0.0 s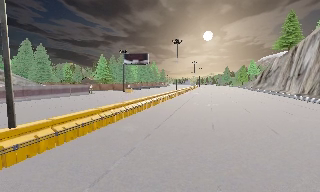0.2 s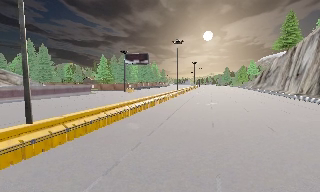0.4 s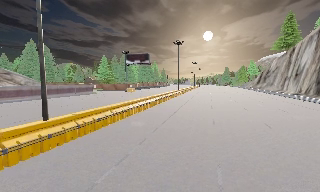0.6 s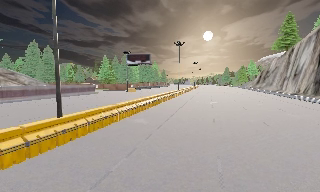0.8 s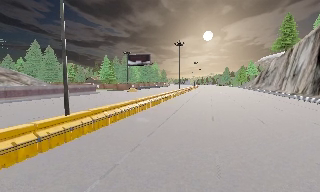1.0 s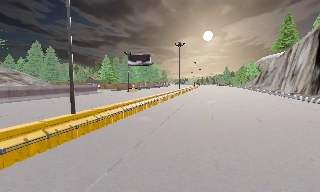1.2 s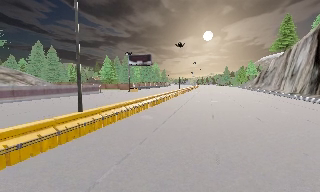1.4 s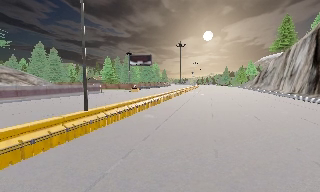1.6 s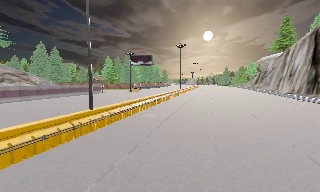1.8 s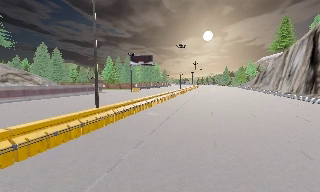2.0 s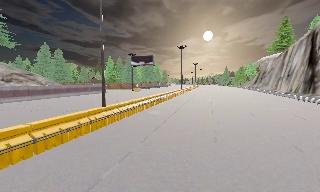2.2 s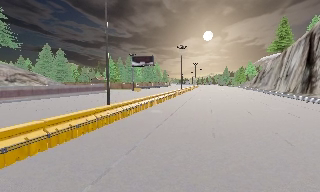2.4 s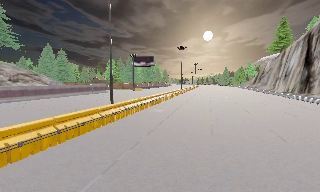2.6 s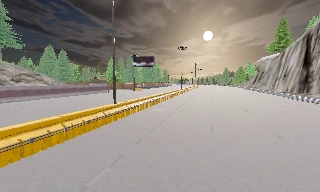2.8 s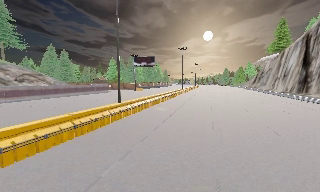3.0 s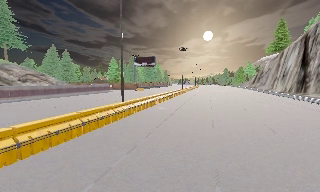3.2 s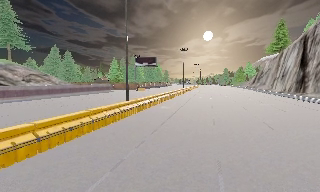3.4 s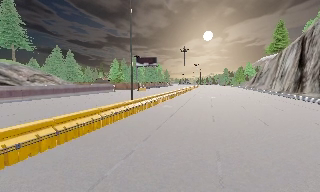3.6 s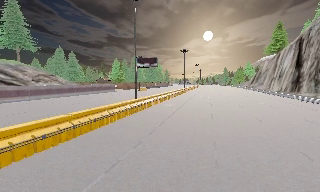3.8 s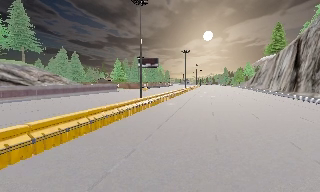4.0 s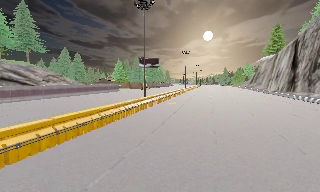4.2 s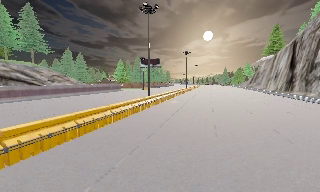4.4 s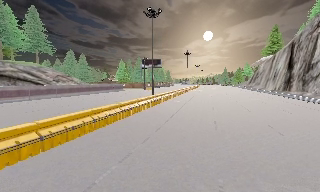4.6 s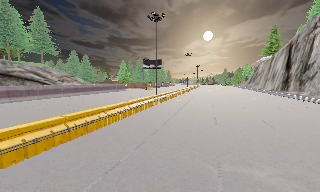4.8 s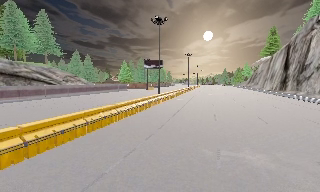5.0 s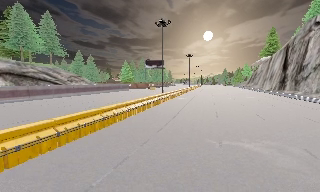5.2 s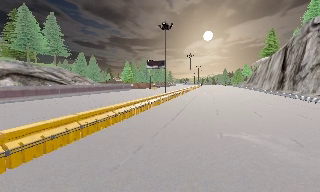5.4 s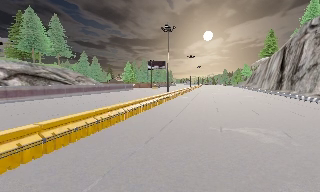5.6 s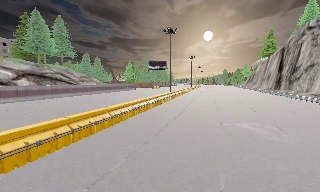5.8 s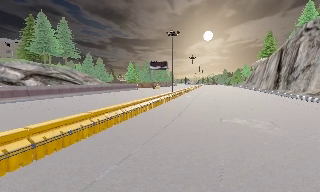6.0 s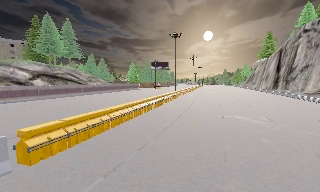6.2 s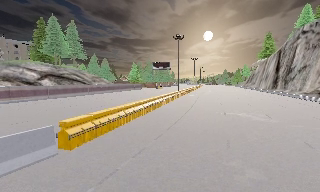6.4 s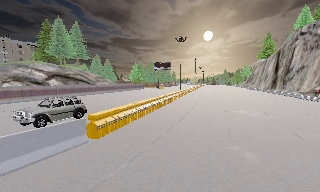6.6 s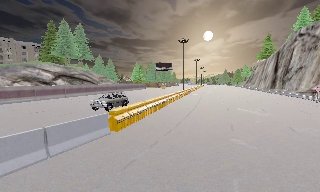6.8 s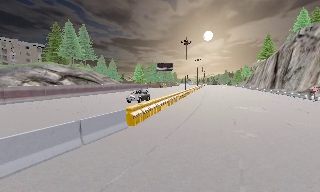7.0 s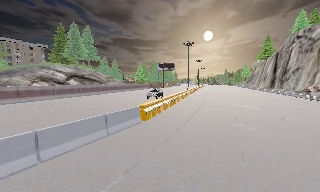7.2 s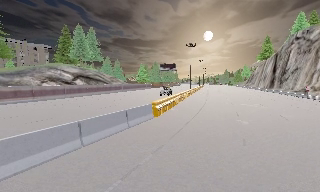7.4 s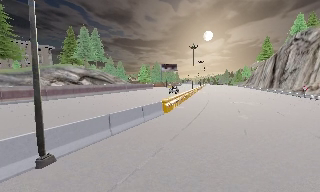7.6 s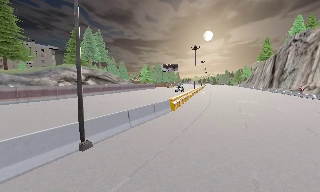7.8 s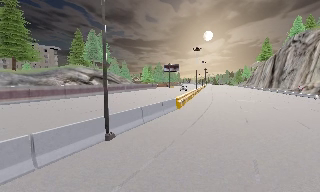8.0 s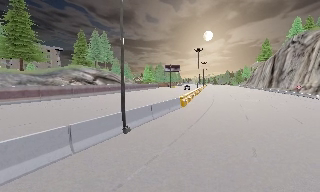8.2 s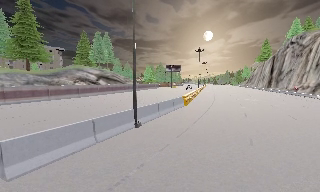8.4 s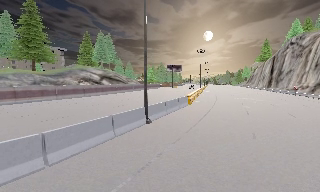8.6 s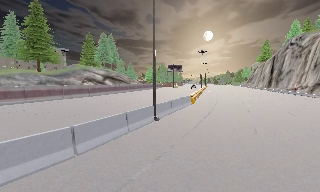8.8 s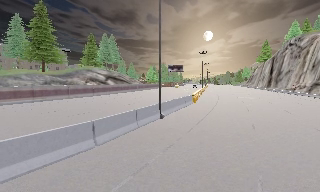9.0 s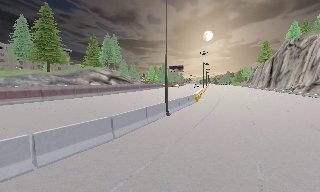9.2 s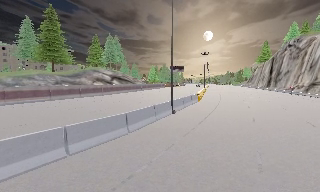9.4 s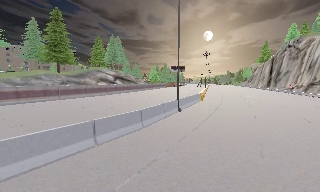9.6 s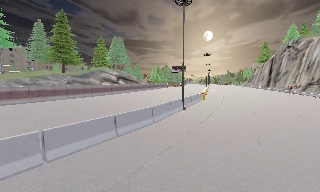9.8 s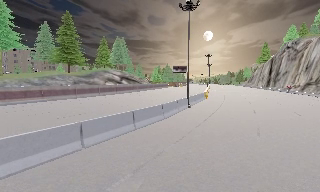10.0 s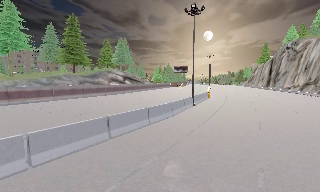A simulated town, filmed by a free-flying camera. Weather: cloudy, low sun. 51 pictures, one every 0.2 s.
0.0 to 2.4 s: The camera travels backward, about 7 m, so what stands in front gets smaller.
2.4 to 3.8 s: The camera travels backward, about 5 m, so what stands in front gets smaller. It gains speed.
3.8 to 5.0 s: The camera travels backward, about 7 m, so what stands in front gets smaller.
5.0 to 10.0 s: The camera travels backward and to its left, about 35 m, so what stands in front gets smaller.
The film runs backward here.
